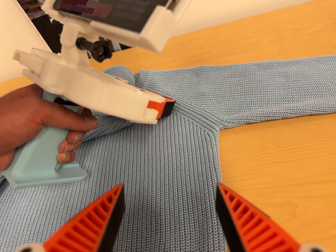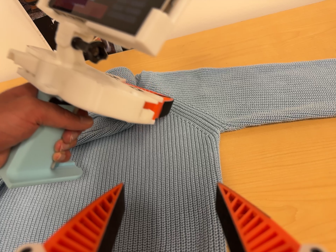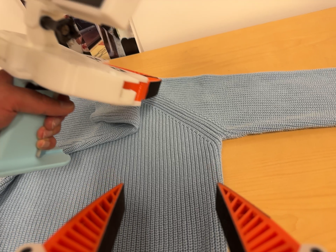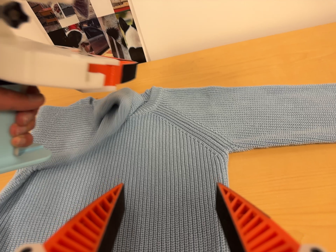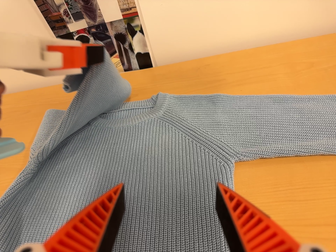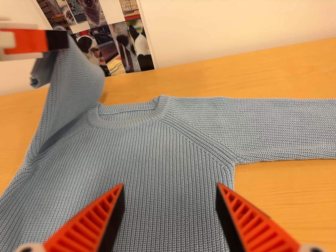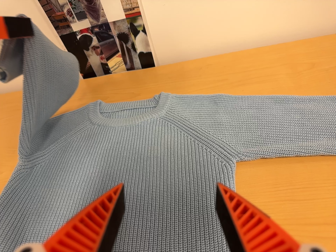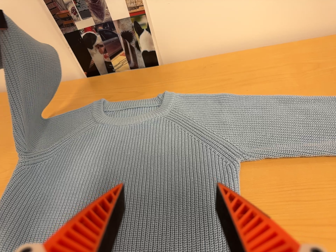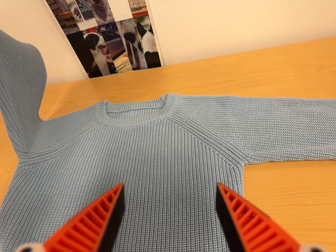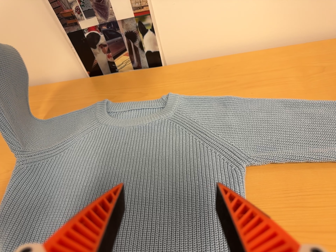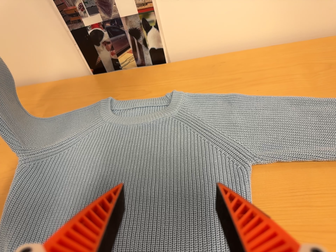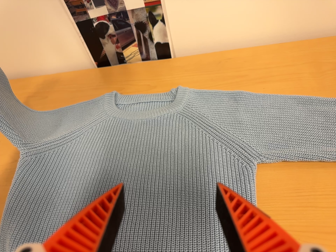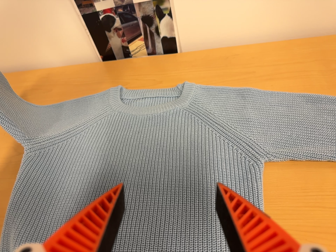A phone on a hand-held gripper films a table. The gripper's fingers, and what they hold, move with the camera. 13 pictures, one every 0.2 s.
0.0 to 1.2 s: The camera travels toward the top of its view, about 5 cm, so close, fixed things drift downward.
1.2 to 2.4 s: The camera shifts only a little, or ends up much as it began.
The film runs backward here.
